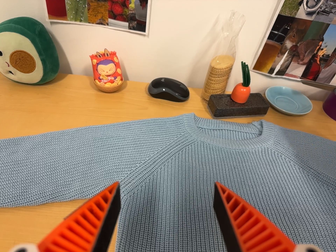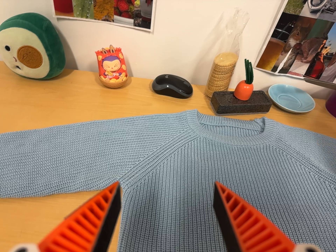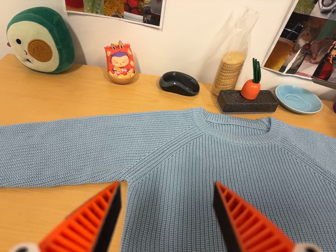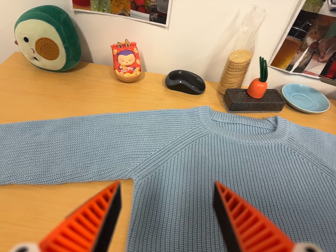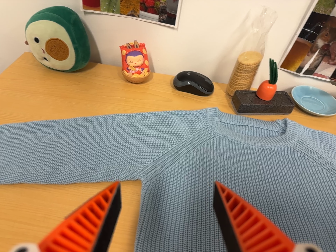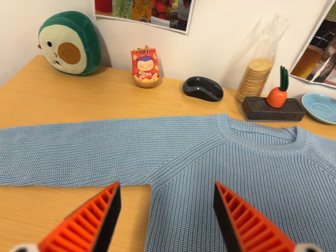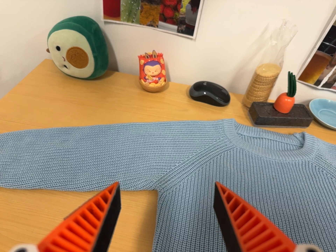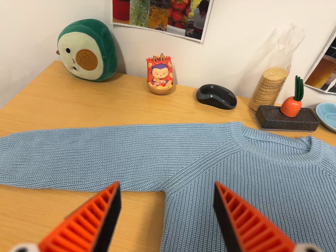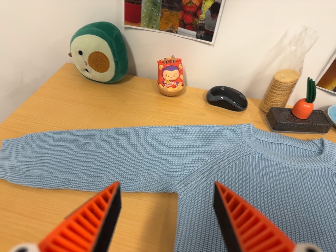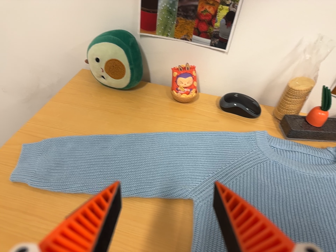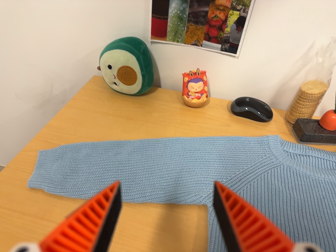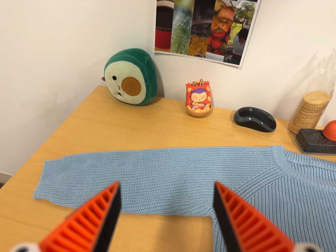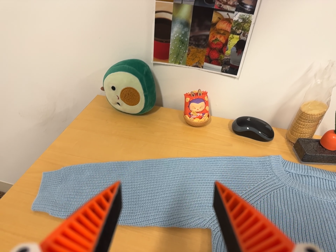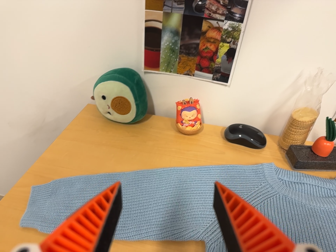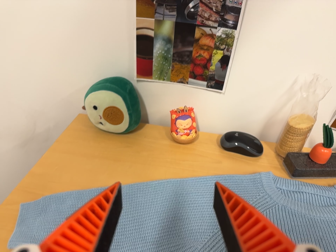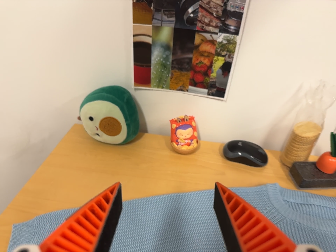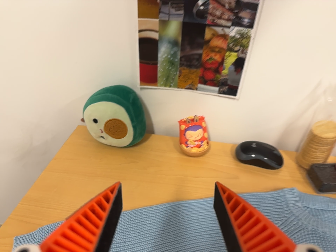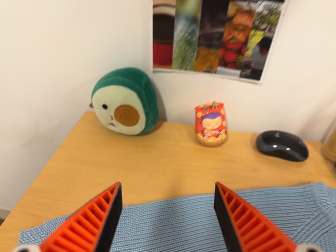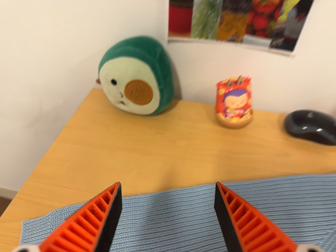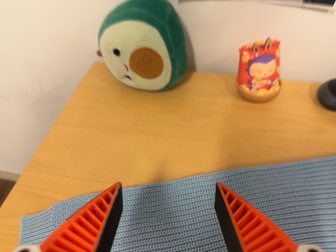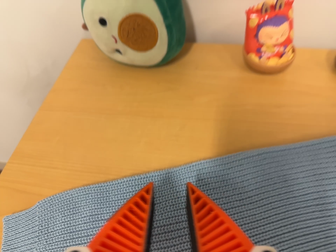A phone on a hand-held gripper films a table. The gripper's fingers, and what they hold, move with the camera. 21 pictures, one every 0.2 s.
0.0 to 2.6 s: The scene slides to the right, as the camera pans about 10 degrees to its left. It travels to its left and toward the top of its view, about 9 cm, so close, fixed things drift to the right.
2.6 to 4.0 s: The camera travels forward, about 26 cm, so what stands in front looms larger. Its aim tips toward the bottom of its view by about 15 degrees, and the scene shifts upward.
The film runs backward here.
